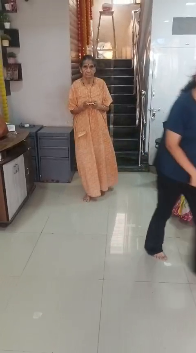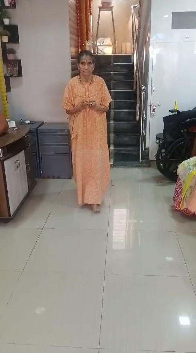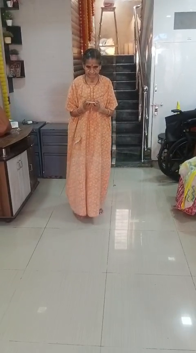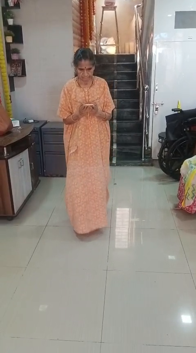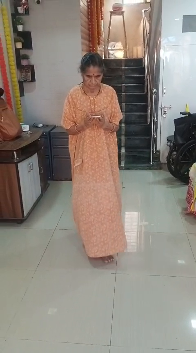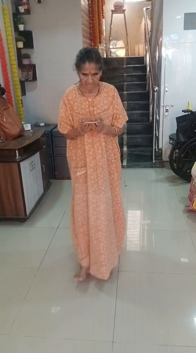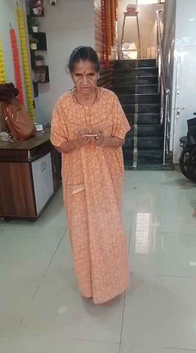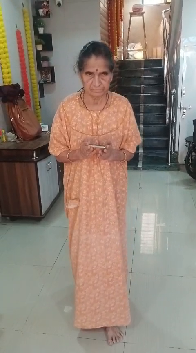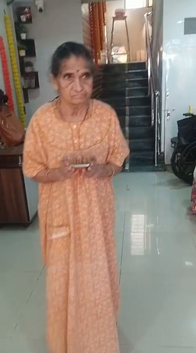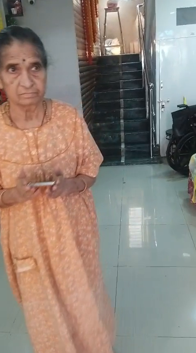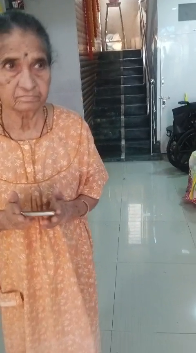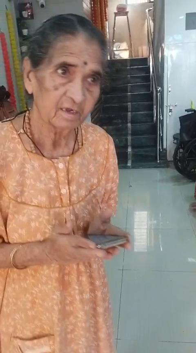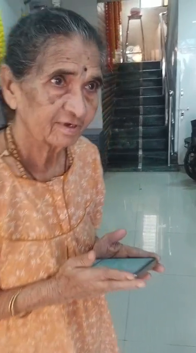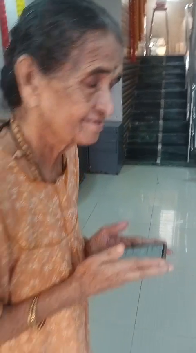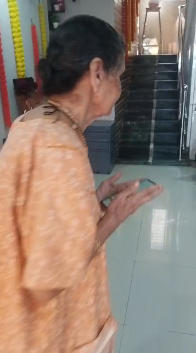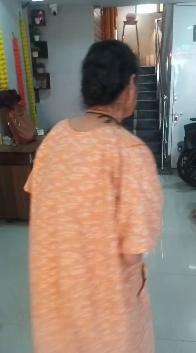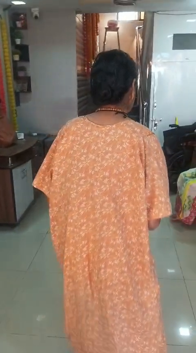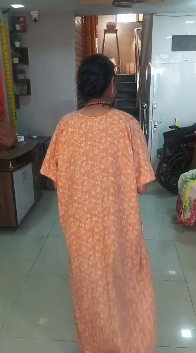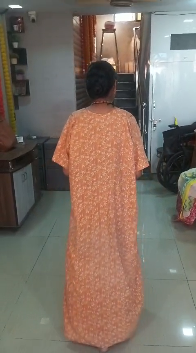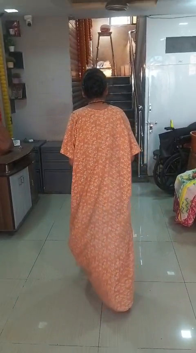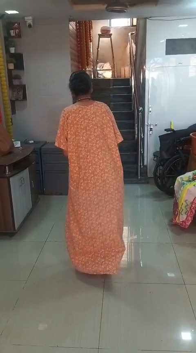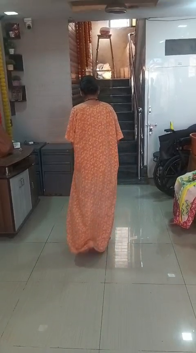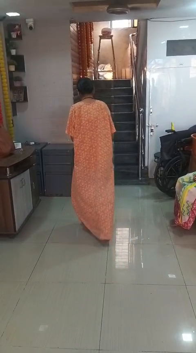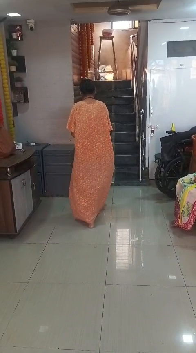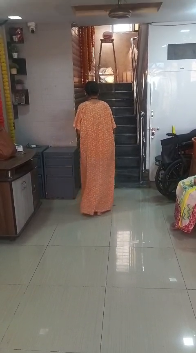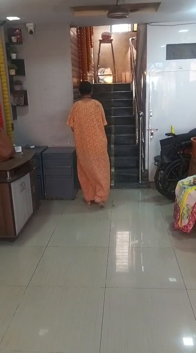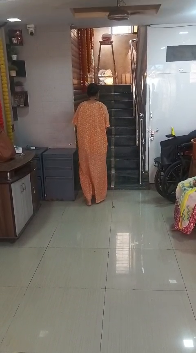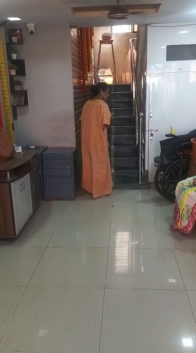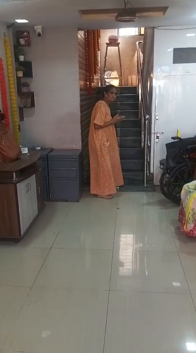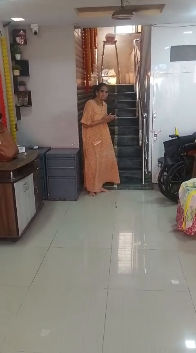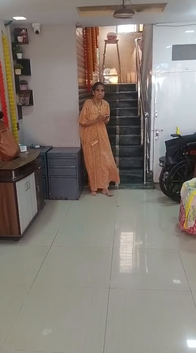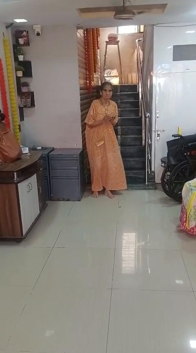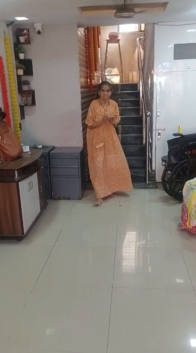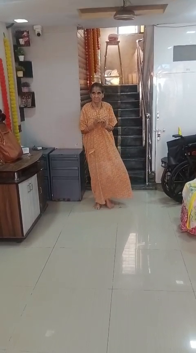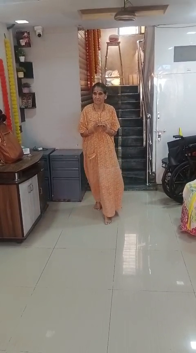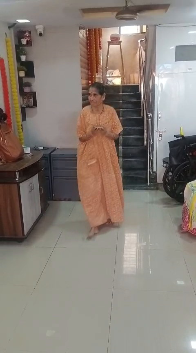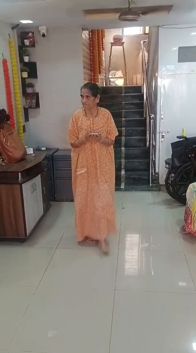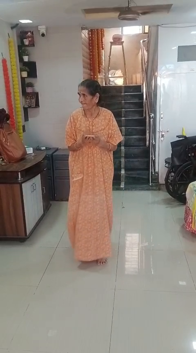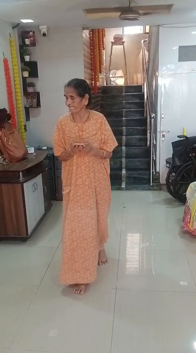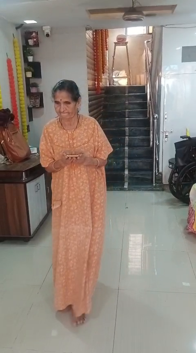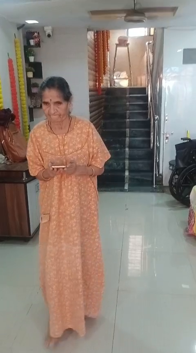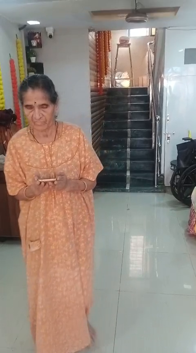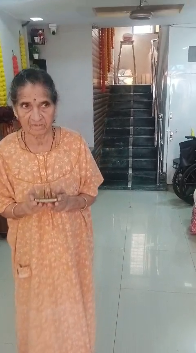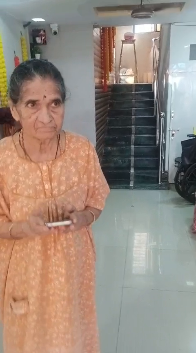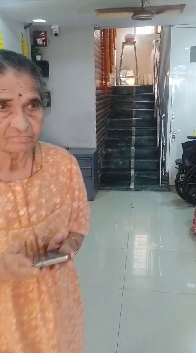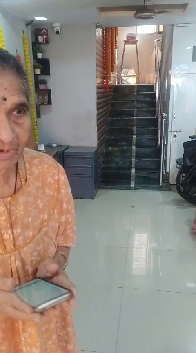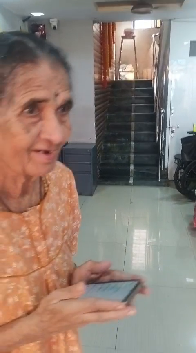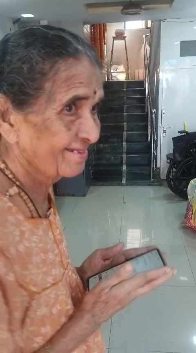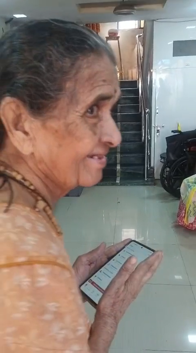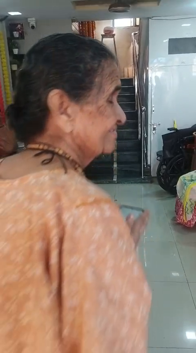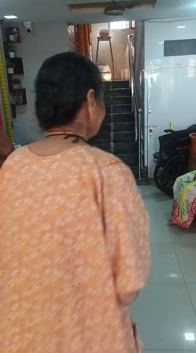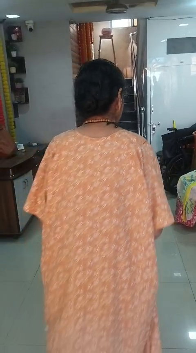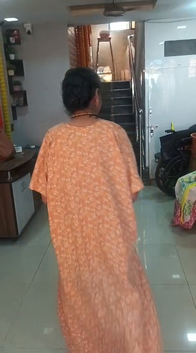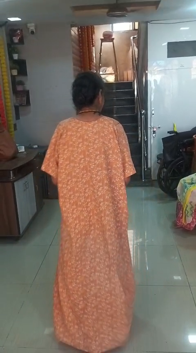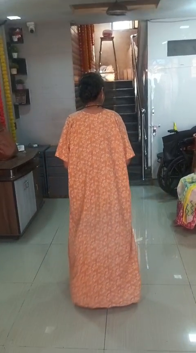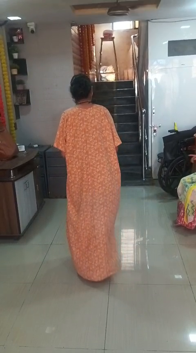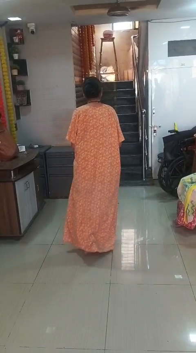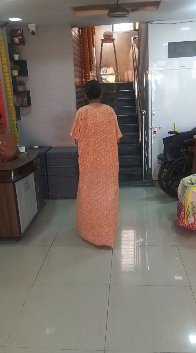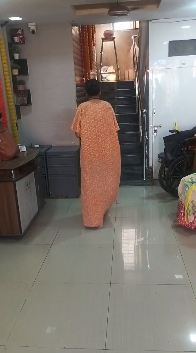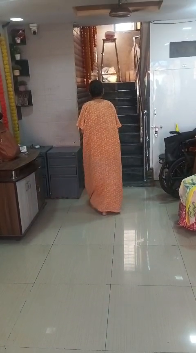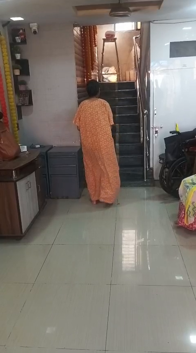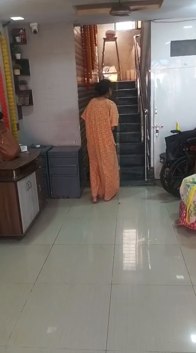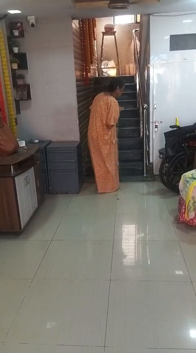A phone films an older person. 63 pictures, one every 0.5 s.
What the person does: Walking.
